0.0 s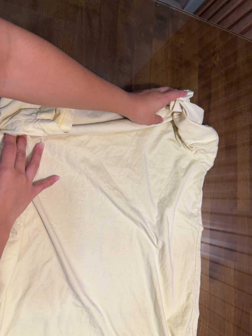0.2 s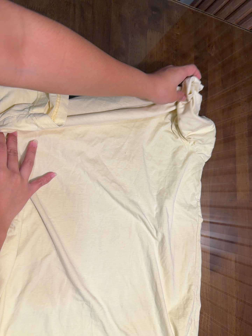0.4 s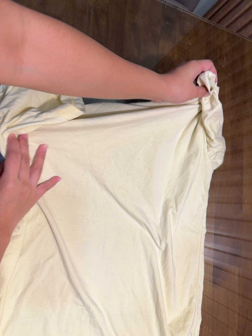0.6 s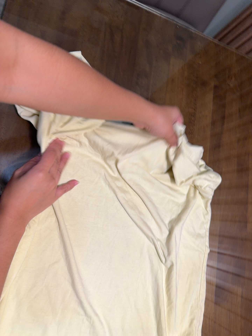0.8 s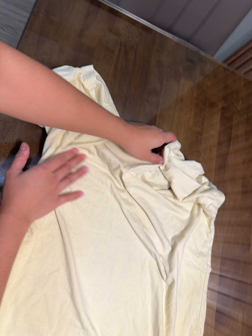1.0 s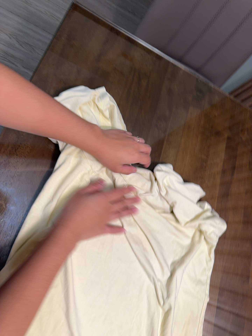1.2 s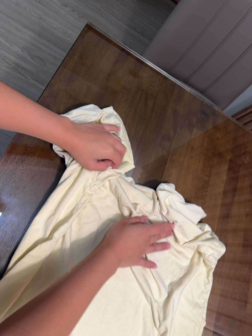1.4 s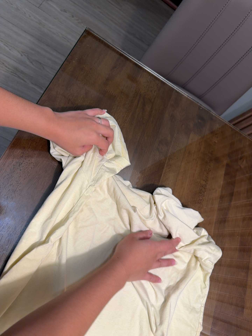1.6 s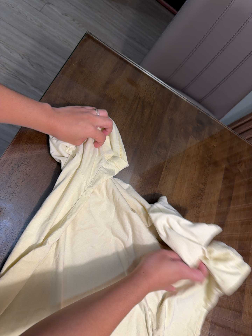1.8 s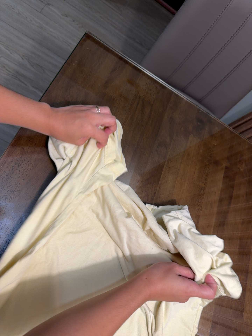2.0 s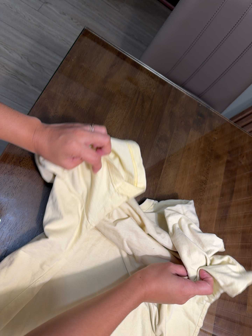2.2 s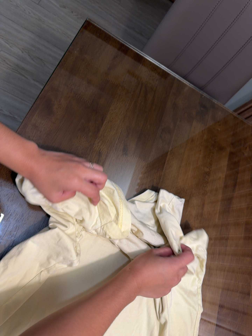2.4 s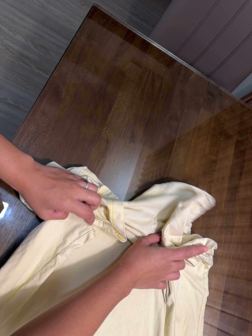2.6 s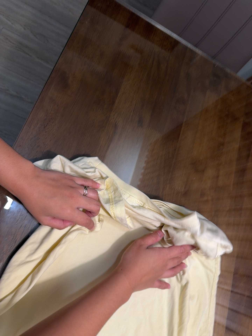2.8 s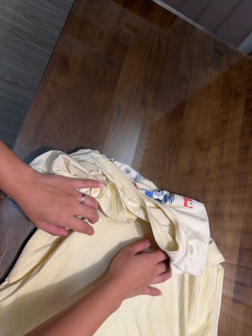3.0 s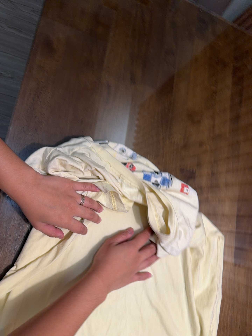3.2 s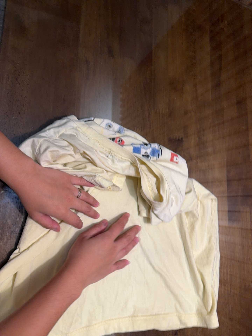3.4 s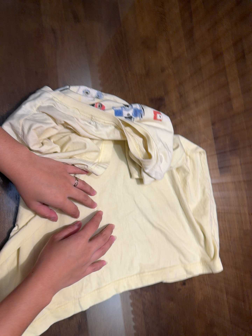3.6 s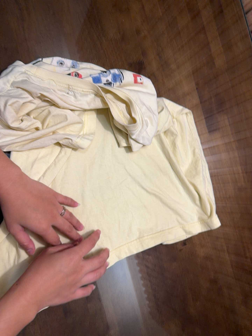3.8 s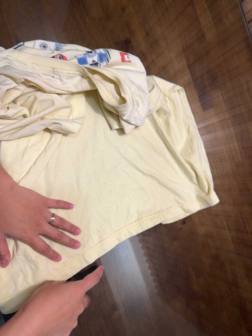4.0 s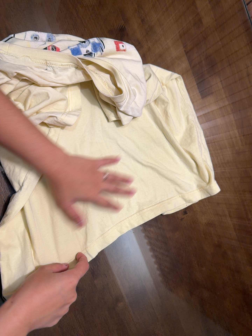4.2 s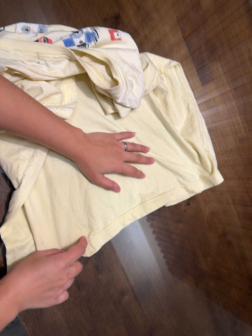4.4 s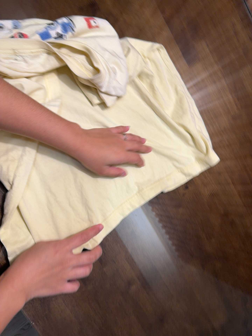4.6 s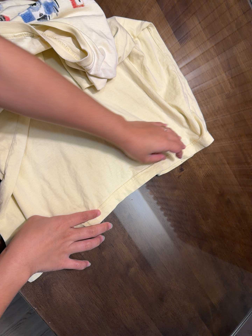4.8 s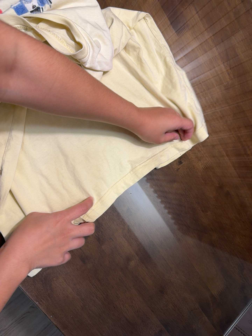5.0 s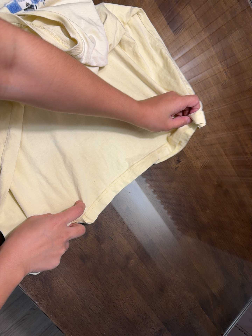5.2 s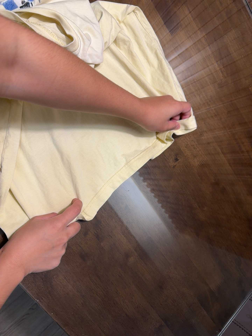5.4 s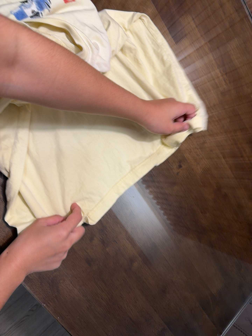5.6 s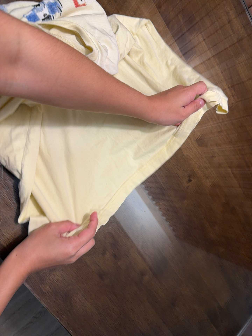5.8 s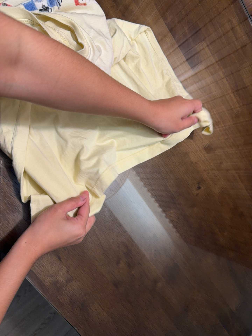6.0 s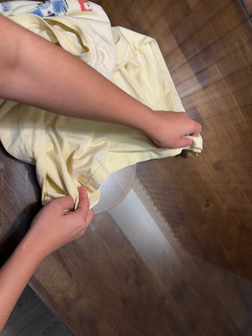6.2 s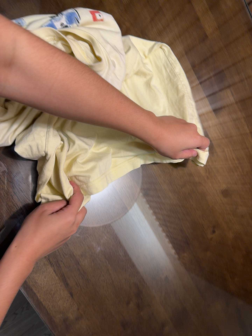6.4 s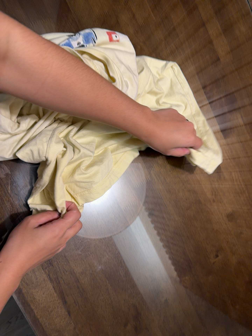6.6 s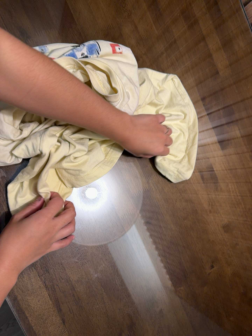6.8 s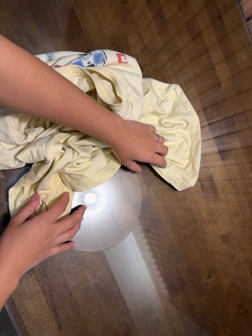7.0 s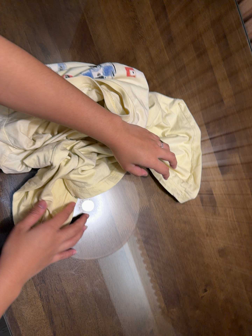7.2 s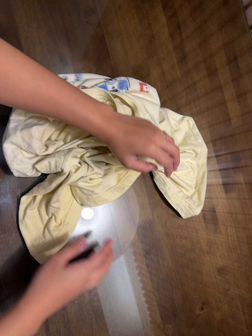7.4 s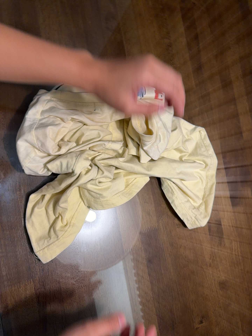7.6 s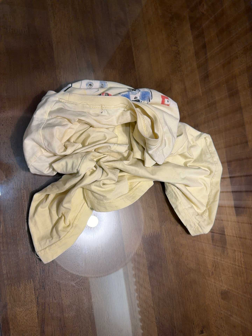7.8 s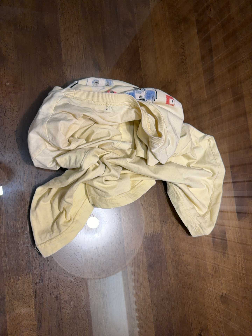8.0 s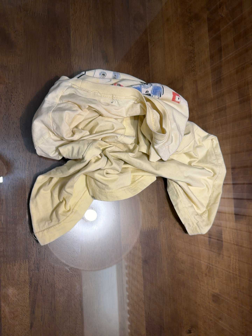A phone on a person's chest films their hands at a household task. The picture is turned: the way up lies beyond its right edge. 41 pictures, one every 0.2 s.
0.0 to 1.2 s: The camera's aim tips toward the top of its view by about 15 degrees, and the scene shifts downward. It rolls about its line of sight by about 15 degrees, and the scene rotates clockwise.
1.2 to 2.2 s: The camera shifts only a little, or ends up much as it began.
2.2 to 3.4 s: The camera travels toward the bottom of its view, about 10 cm, so close, fixed things drift upward. Its aim tips toward the bottom of its view by about 20 degrees, and the scene shifts upward. It rolls about its line of sight by about 25 degrees, and the scene rotates counterclockwise.
3.4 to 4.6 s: The camera travels to its right, about 7 cm, so close, fixed things drift to the left. Its aim tips toward the bottom of its view by about 15 degrees, and the scene shifts upward. It rolls about its line of sight by about 25 degrees, and the scene rotates counterclockwise.
4.6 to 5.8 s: The camera travels to its left, about 8 cm, so close, fixed things drift to the right.
5.8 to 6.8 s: The camera travels toward the top of its view, about 9 cm, so close, fixed things drift downward. Its aim tips toward the top of its view by about 10 degrees, and the scene shifts downward. It rolls about its line of sight by about 15 degrees, and the scene rotates clockwise.
6.8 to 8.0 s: The camera rolls about its line of sight by about 20 degrees, and the scene rotates clockwise.
The film runs backward here.
